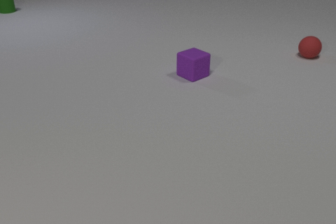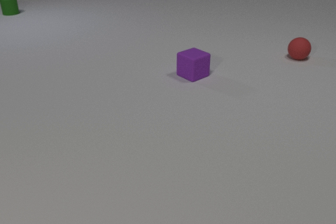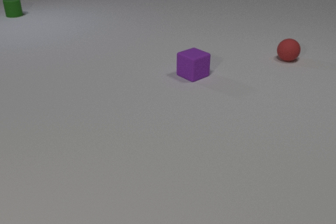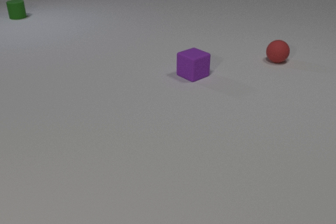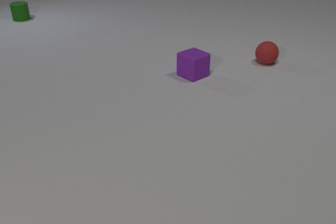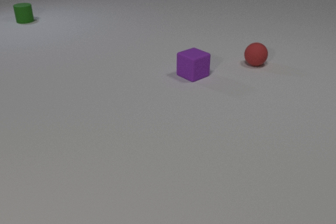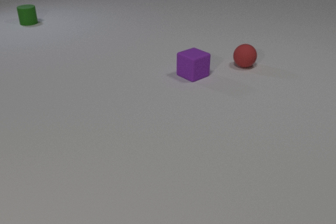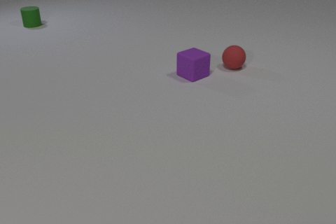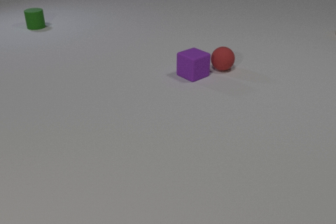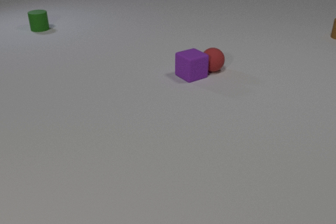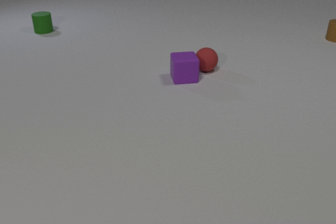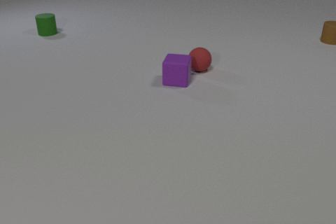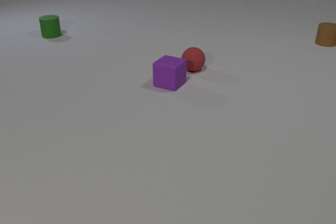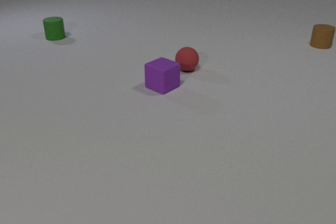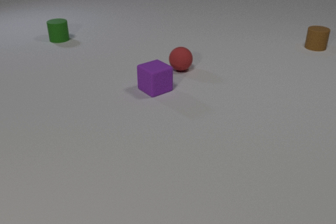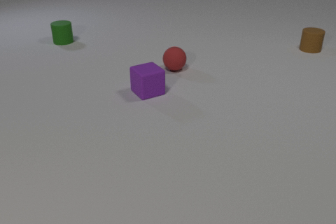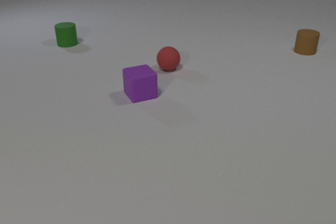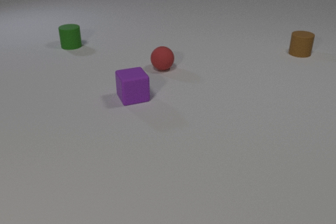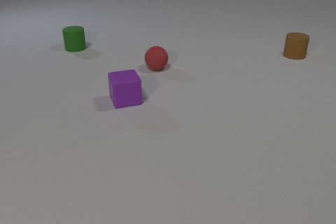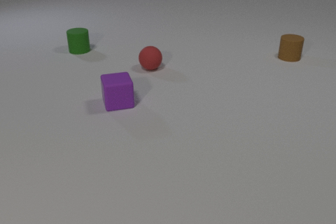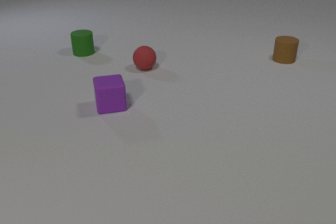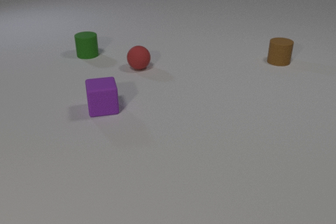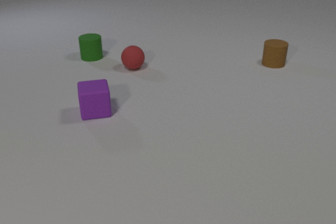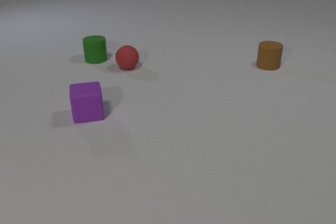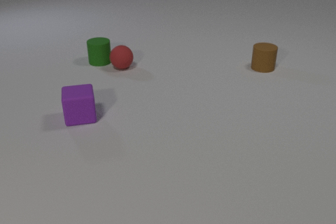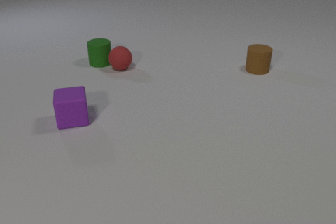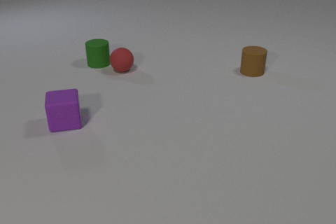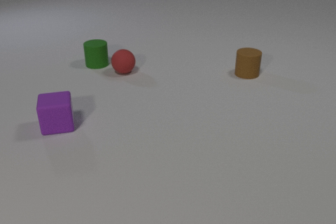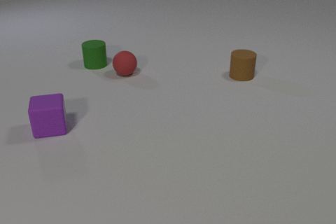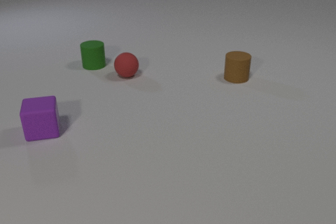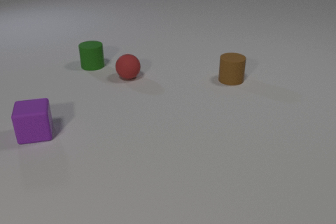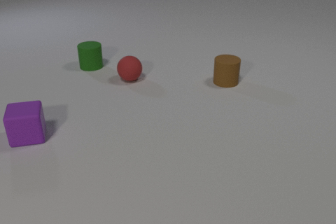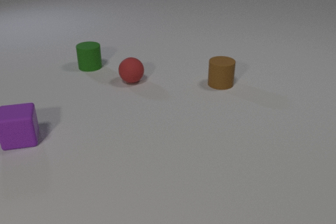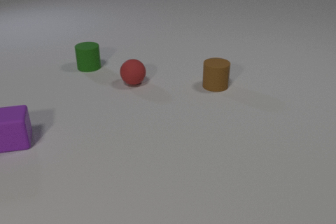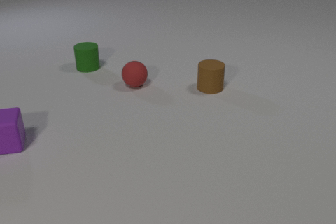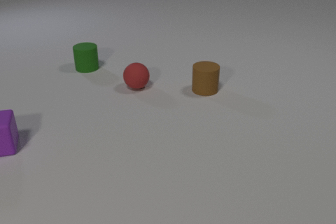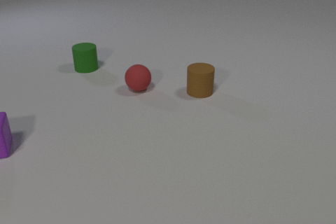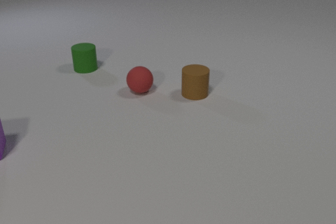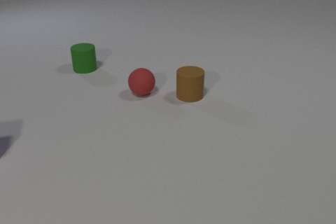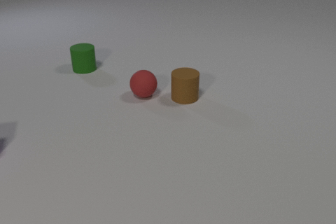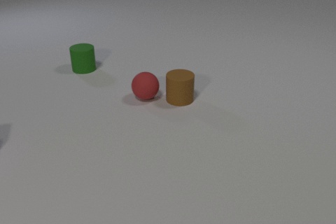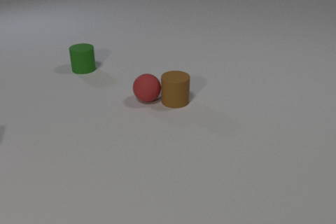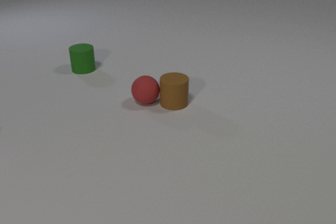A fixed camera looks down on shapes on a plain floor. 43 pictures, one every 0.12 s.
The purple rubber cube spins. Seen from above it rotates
clockwise.
The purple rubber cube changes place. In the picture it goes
to the left.
0.00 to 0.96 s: The red rubber sphere rolls to the left and toward the camera. The green rubber cylinder slides toward the camera.
0.96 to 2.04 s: The red rubber sphere rolls to the left. The purple rubber cube slides to the left and toward the camera, spins clockwise seen from above by about 105 degrees, its near face sliding to the left. The green rubber cylinder slides toward the camera and to the right. The brown rubber cylinder slides toward the camera and to the left. The red rubber sphere and the purple rubber cube collide.
2.04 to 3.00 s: The red rubber sphere rolls to the left. The purple rubber cube slides to the left and toward the camera. The green rubber cylinder slides toward the camera and to the right. The brown rubber cylinder slides toward the camera and to the left. The red rubber sphere and the green rubber cylinder collide.
3.00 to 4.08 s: The red rubber sphere rolls toward the camera. The purple rubber cube slides to the left and toward the camera. The green rubber cylinder slides to the left and toward the camera. The brown rubber cylinder slides toward the camera and to the left.
4.08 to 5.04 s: The red rubber sphere rolls toward the camera. The purple rubber cube slides to the left, leaves at the left edge. The brown rubber cylinder slides toward the camera and to the left. The red rubber sphere and the brown rubber cylinder collide.
What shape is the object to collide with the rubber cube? sphere.
How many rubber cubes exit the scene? 1.
What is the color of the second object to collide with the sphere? green.
